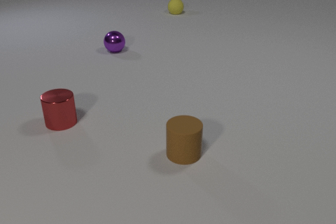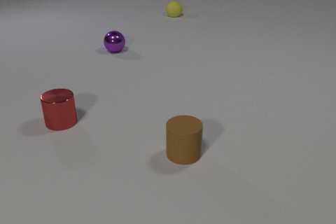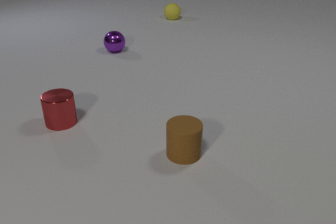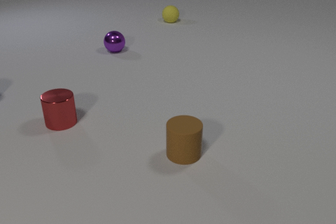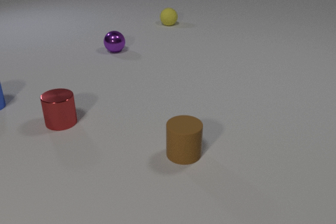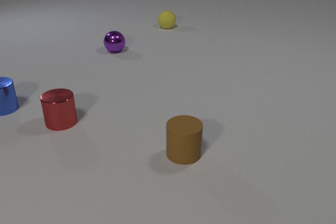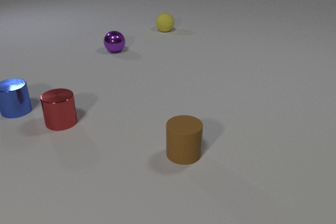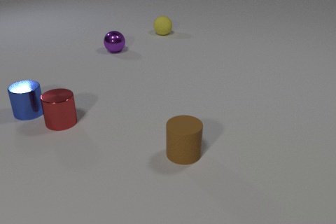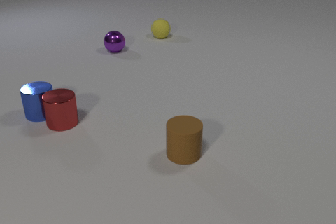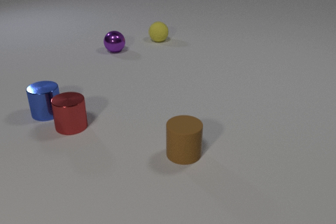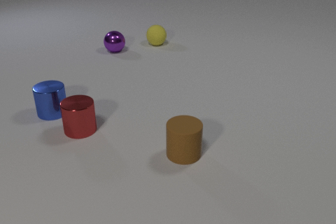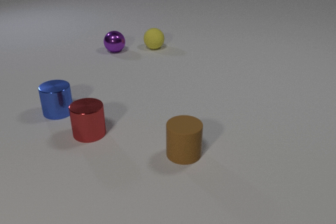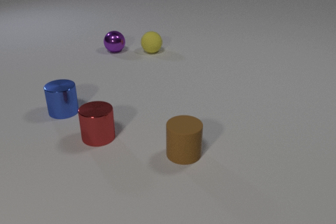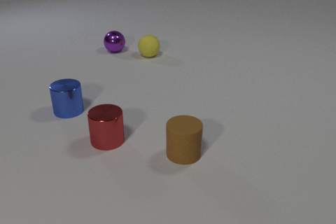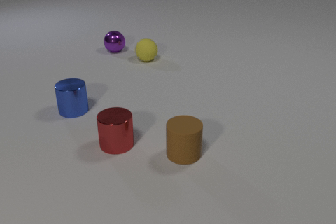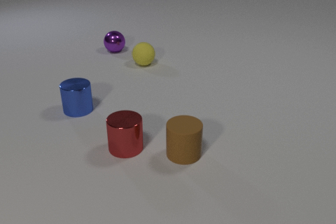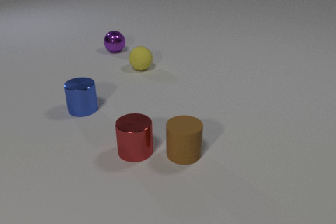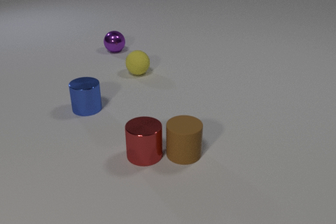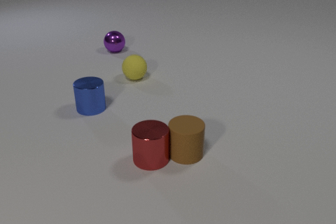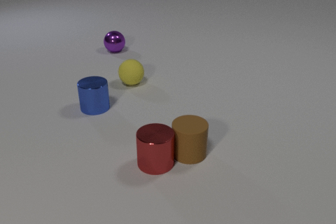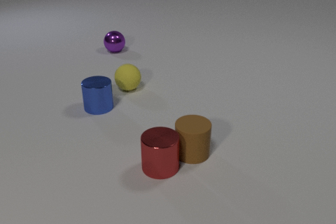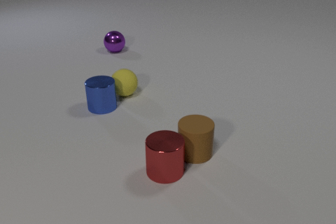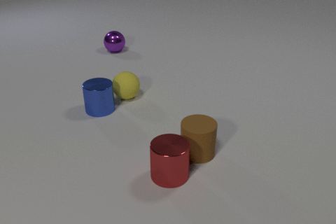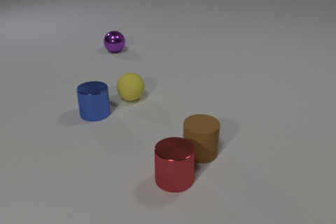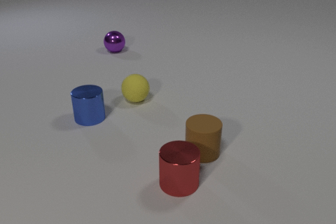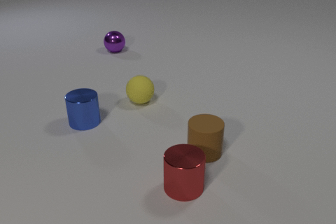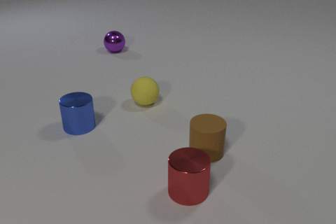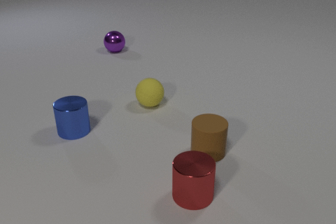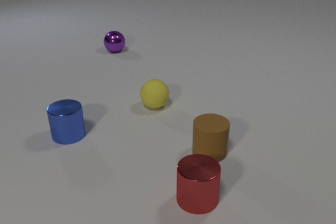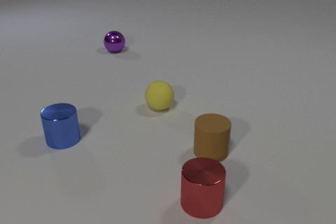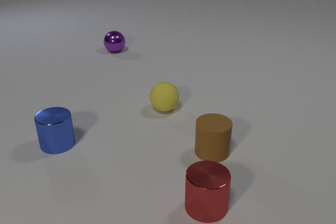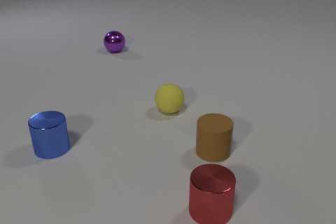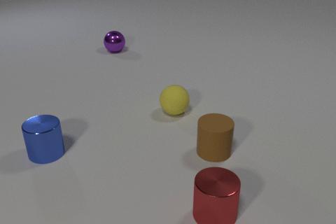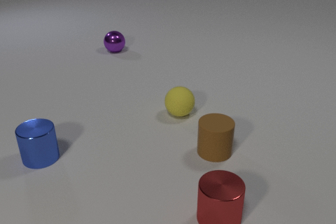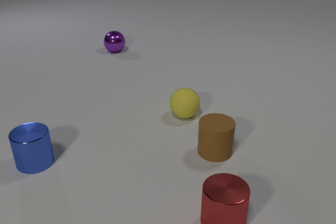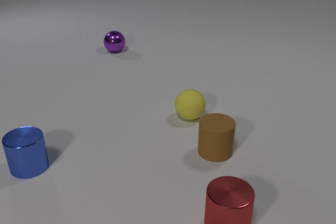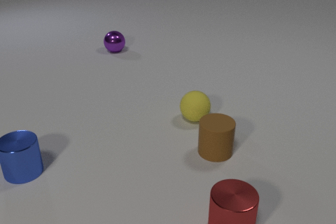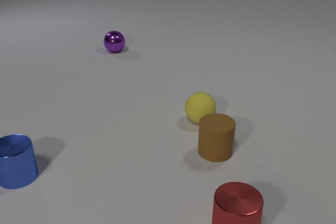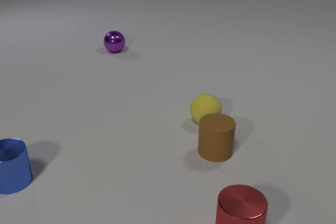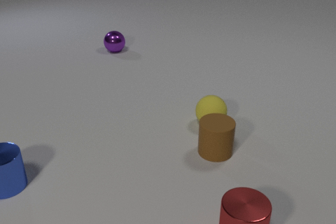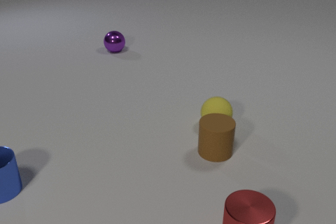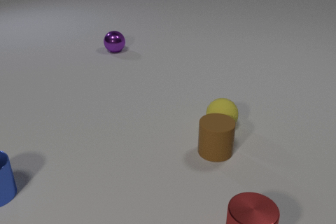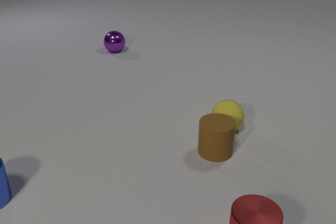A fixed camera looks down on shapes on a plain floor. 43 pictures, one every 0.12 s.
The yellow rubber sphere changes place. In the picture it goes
toward the camera.
The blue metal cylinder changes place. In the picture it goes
toward the camera.
0.00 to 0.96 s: The blue metal cylinder comes in at the left edge, slides to the right and toward the camera. The yellow rubber sphere rolls toward the camera. The blue metal cylinder and the red metal cylinder collide.
0.96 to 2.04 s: The blue metal cylinder slides to the right. The red metal cylinder slides to the right and toward the camera. The yellow rubber sphere rolls toward the camera.
2.04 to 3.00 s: The blue metal cylinder slides toward the camera. The red metal cylinder slides toward the camera and to the right. The yellow rubber sphere rolls toward the camera. The brown rubber cylinder slides to the right. The red metal cylinder and the brown rubber cylinder collide. The blue metal cylinder and the yellow rubber sphere collide.
3.00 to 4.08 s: The blue metal cylinder slides toward the camera and to the left. The red metal cylinder slides toward the camera and to the right. The yellow rubber sphere rolls to the right and toward the camera. The brown rubber cylinder slides to the right.
4.08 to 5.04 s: The blue metal cylinder slides to the left and toward the camera. The red metal cylinder slides to the right and toward the camera. The yellow rubber sphere rolls to the right and toward the camera.
What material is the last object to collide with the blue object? rubber.
What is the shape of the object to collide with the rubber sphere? cylinder.
What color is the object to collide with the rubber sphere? blue.
